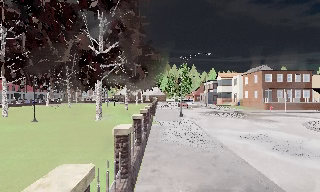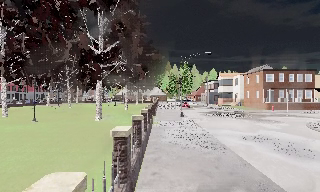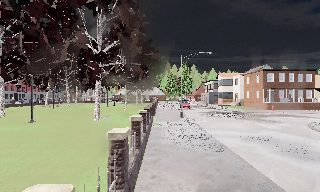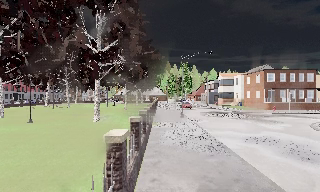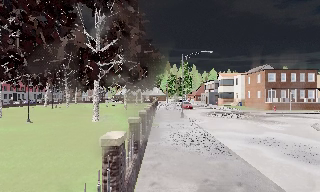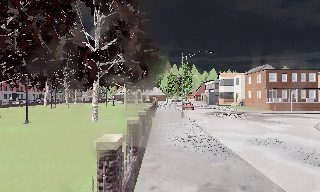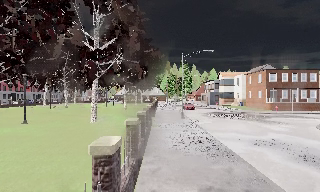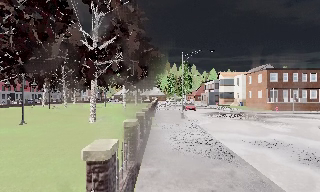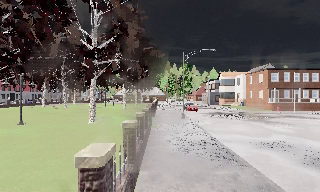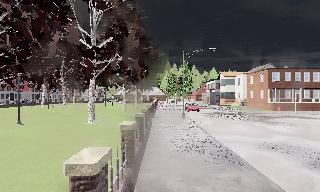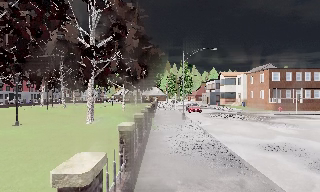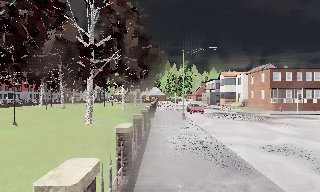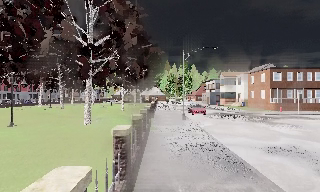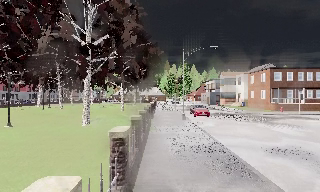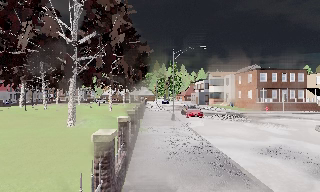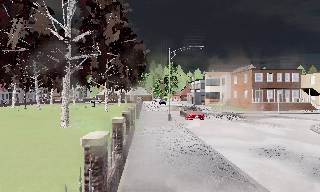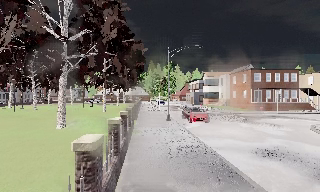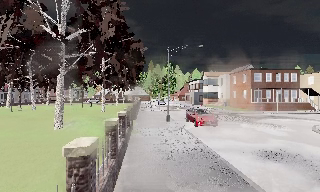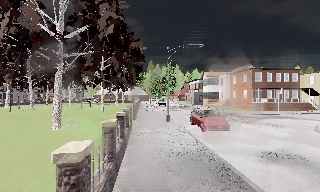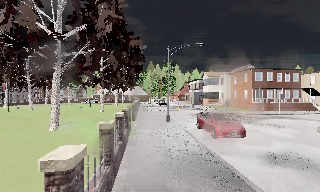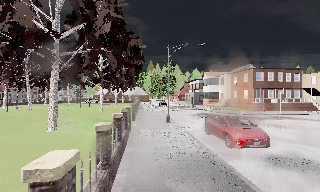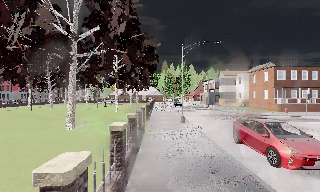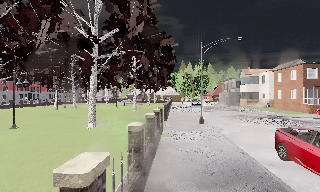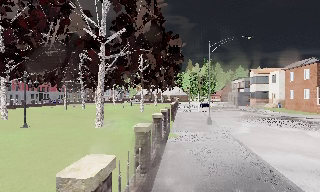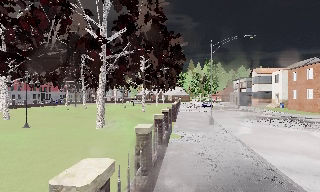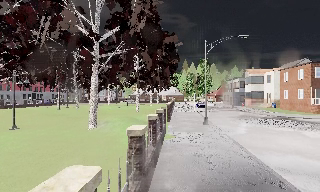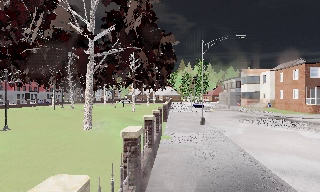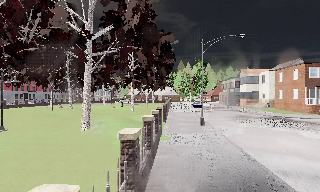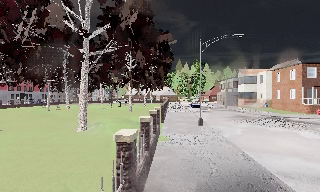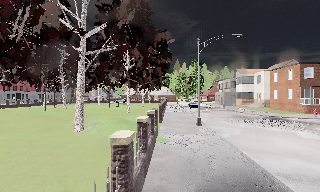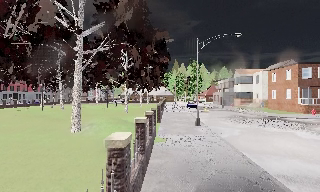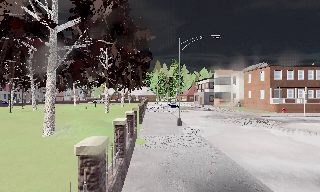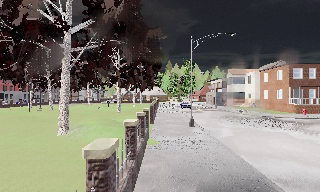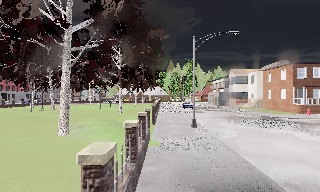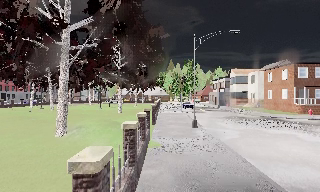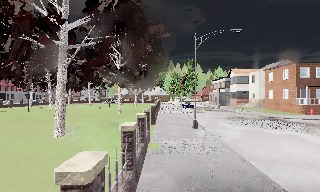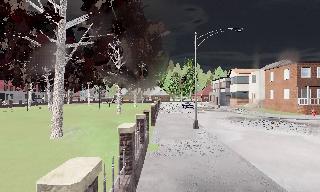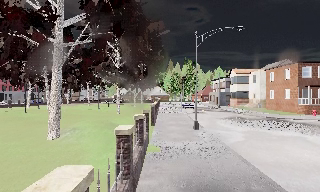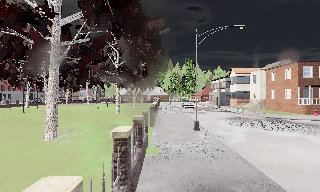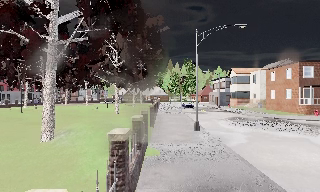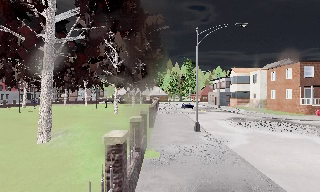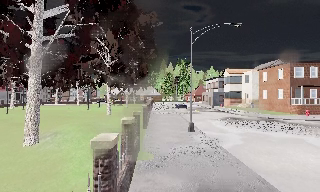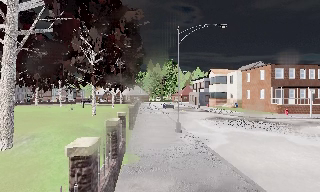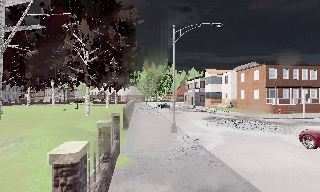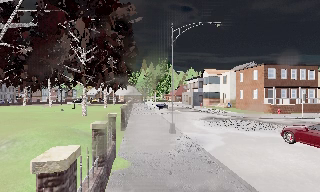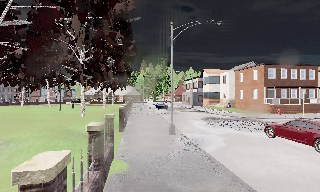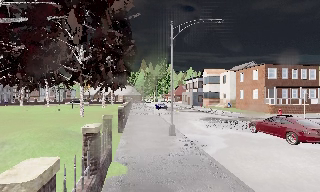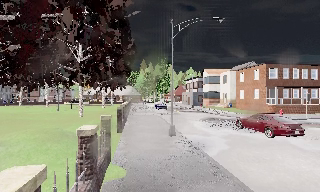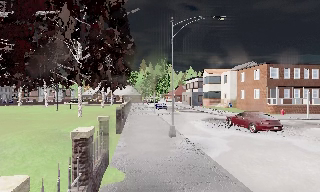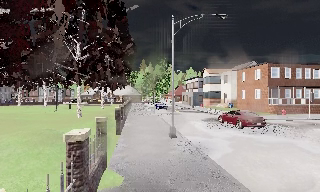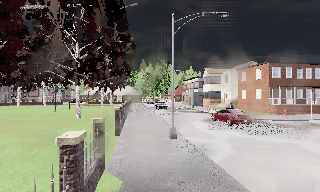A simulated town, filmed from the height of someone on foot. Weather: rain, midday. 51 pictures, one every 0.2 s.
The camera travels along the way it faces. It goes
forward.
0.0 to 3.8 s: The camera travels forward, about 4 m, so what stands in front looms larger.
3.8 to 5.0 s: The scene slides to the right, as the camera pans about 10 degrees to its left. It travels forward, about 1 m, so what stands in front looms larger.
5.0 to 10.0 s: The scene slides to the left, as the camera pans about 15 degrees to its right. It travels forward, about 5 m, so what stands in front looms larger.
The film runs forward here.
